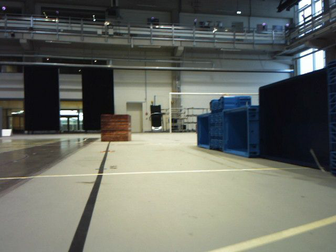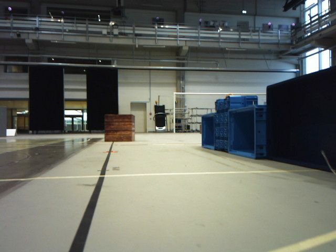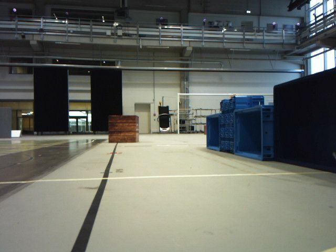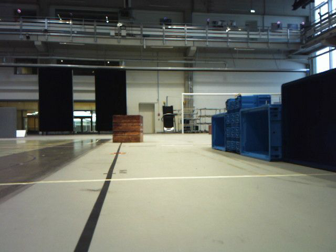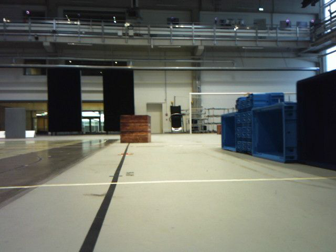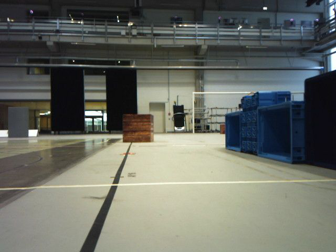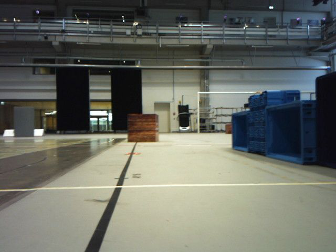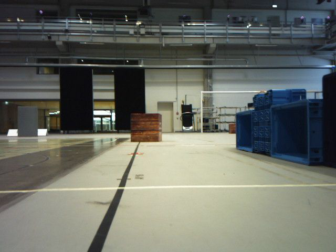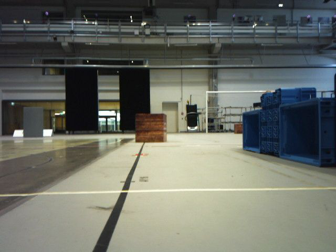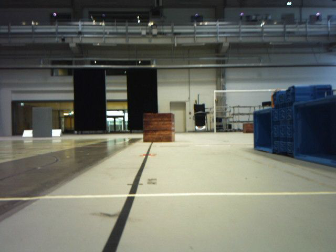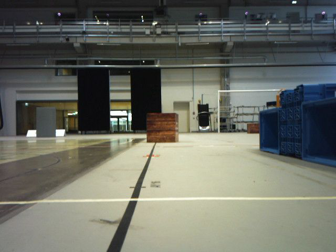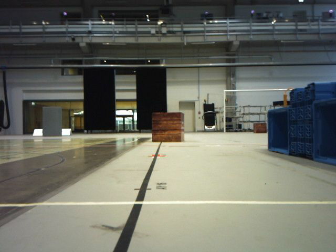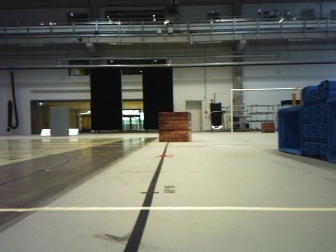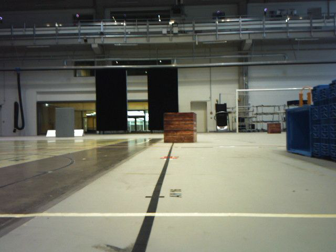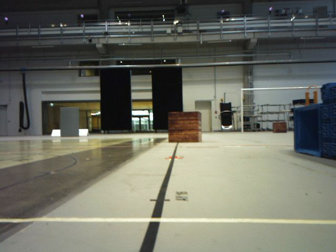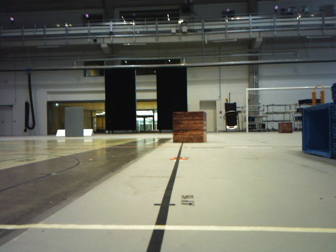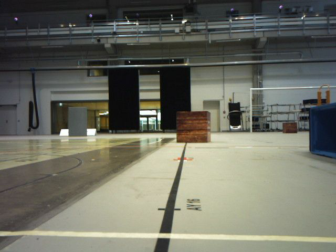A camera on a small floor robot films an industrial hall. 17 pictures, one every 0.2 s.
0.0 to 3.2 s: The camera swings to its left by about 15 degrees, and the scene slides to the right. It travels forward, about 0.6 m, so what stands in front looms larger.
The film runs forward here.
